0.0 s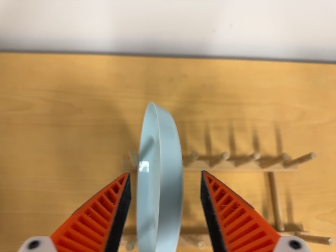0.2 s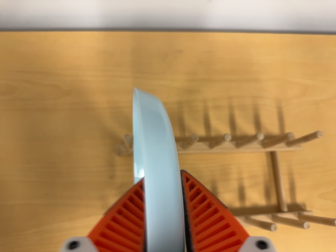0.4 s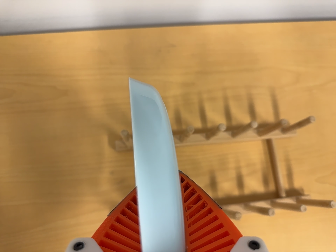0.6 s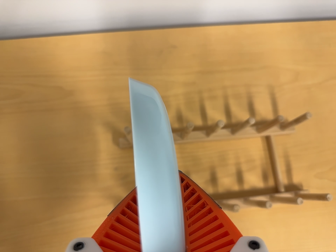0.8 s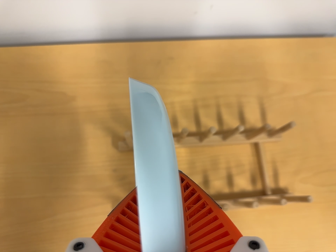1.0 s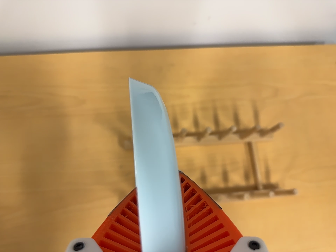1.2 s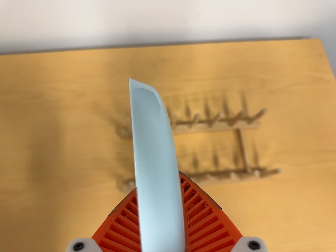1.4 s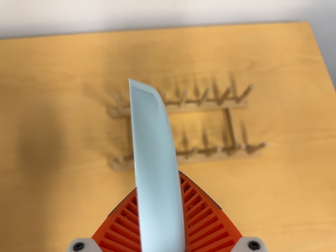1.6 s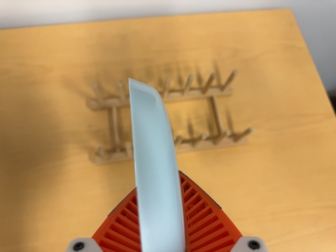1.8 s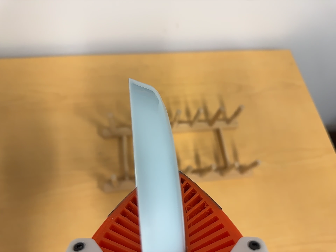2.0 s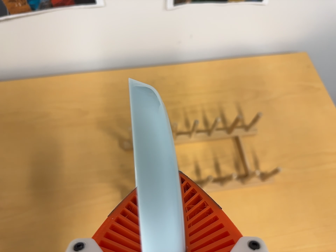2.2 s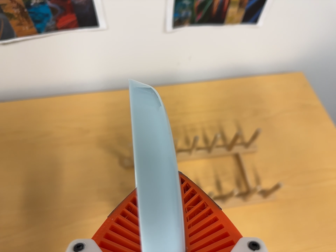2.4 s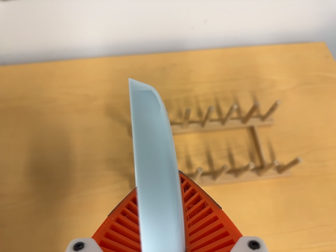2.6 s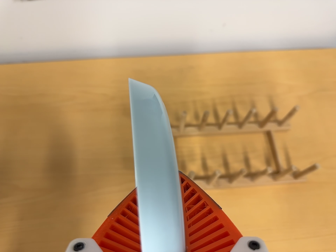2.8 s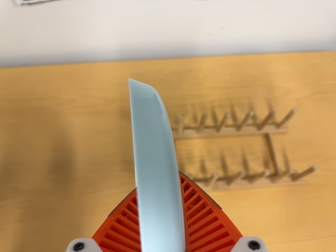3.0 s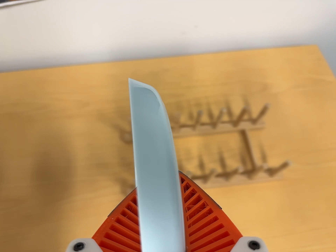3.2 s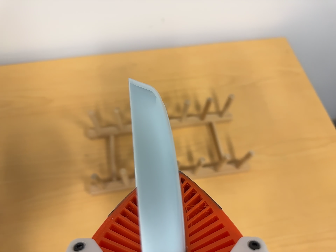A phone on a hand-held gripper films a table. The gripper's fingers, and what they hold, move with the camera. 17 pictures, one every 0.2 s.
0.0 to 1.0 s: The camera travels backward, about 7 cm, so what stands in front gets smaller.
1.0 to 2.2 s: The camera travels toward the bottom of its view and backward, about 12 cm. Its aim tips toward the top of its view by about 15 degrees.
2.2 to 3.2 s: The camera travels to its right, about 6 cm, so close, fixed things drift to the left.
The film runs backward here.
